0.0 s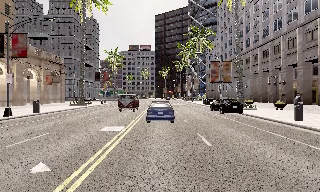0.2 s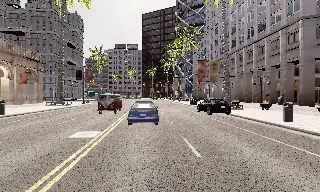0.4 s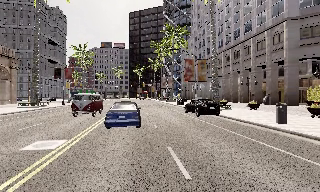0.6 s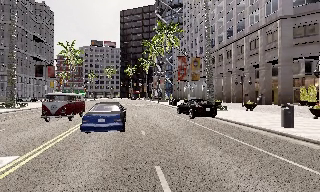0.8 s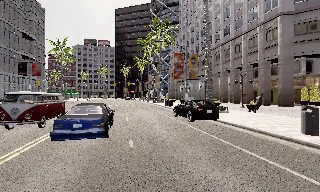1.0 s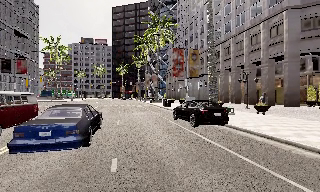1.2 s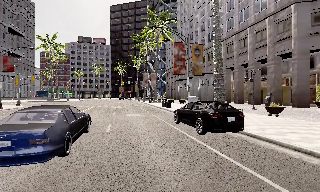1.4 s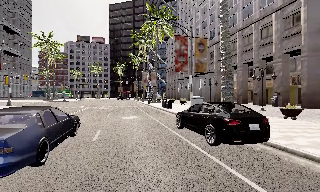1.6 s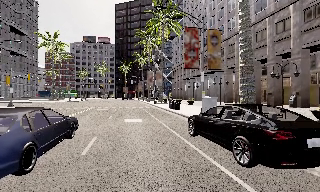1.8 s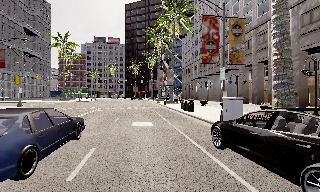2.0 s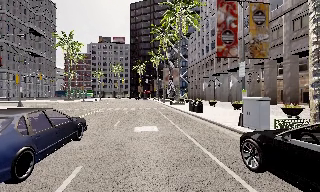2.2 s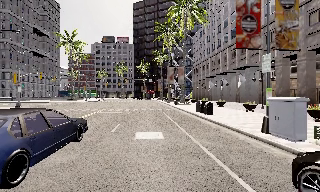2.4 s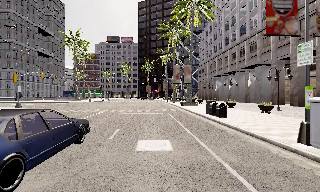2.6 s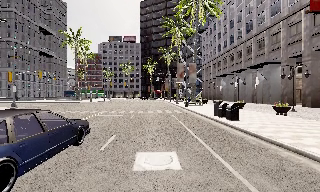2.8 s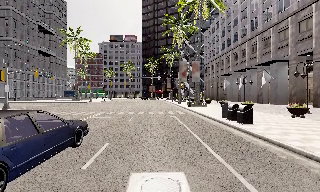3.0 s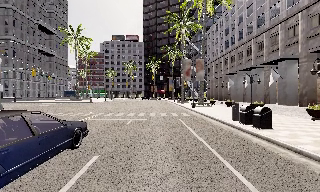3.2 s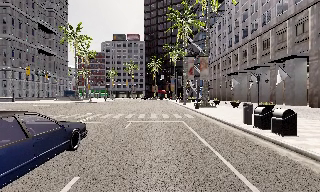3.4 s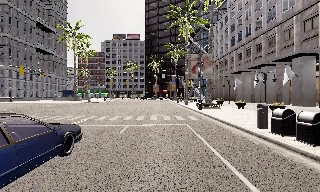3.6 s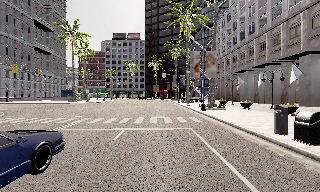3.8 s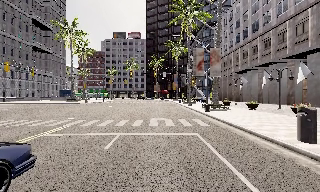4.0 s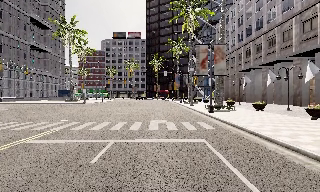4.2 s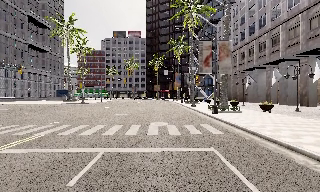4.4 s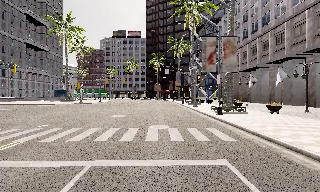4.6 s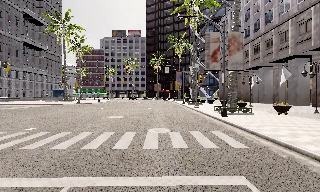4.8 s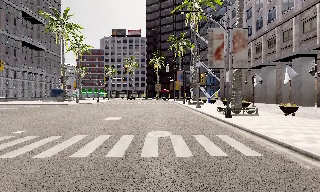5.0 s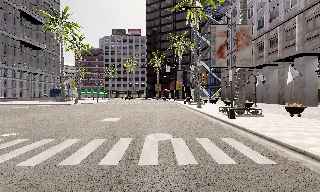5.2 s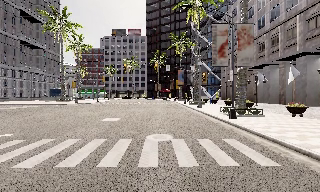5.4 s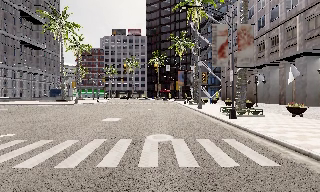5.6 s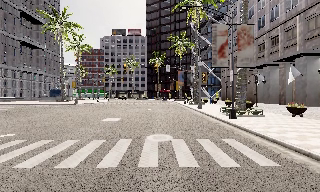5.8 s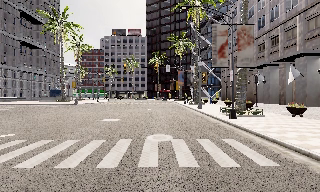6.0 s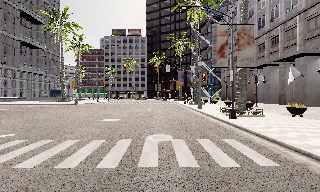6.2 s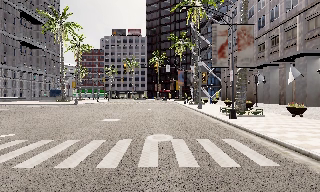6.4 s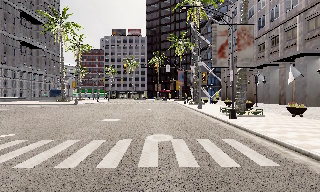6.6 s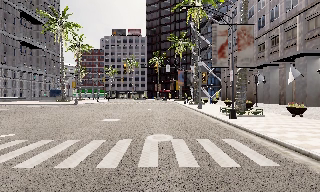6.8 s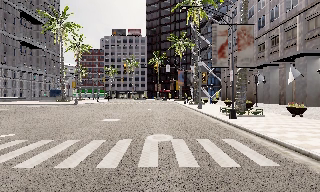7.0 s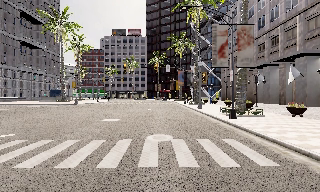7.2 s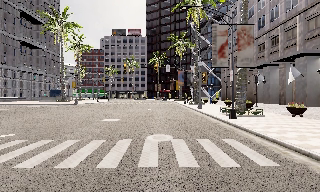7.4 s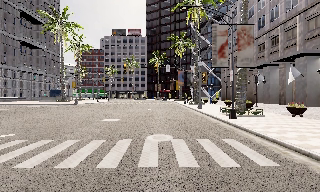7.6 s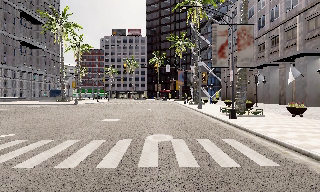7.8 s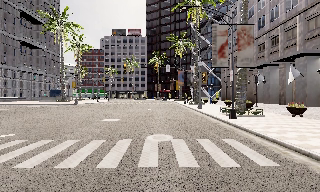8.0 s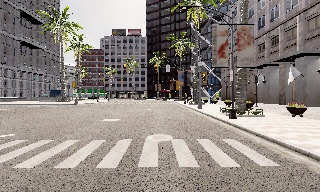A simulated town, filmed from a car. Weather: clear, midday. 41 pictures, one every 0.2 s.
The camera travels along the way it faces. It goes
forward.
0.0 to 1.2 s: The camera swings to its right by about 15 degrees, and the scene slides to the left. It travels forward, about 9 m, so what stands in front looms larger.
1.2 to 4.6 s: The scene slides to the right, as the camera pans about 15 degrees to its left. It travels forward, about 20 m, so what stands in front looms larger.
4.6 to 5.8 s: The camera travels forward, about 1.5 m, so what stands in front looms larger. It loses speed.
5.8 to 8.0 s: The camera keeps its place and its aim.
The film runs forward here.
